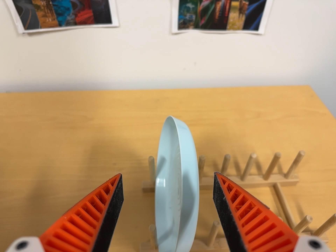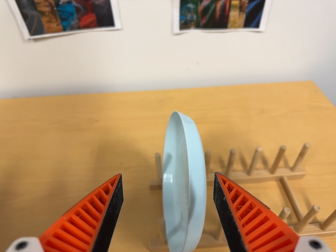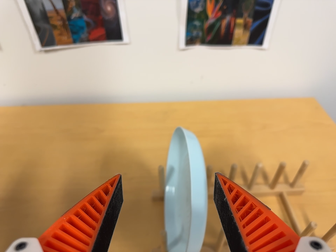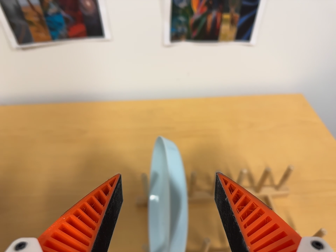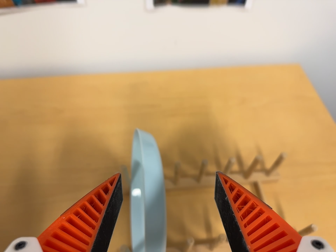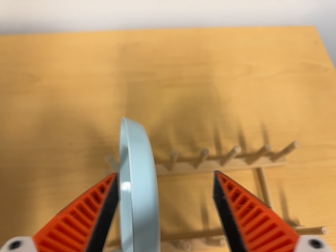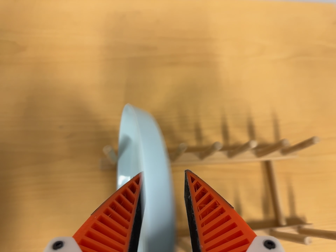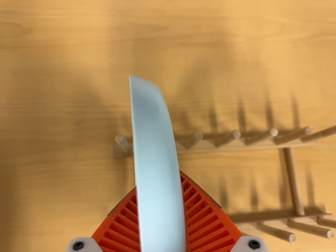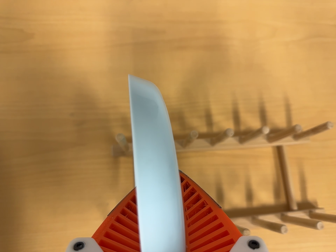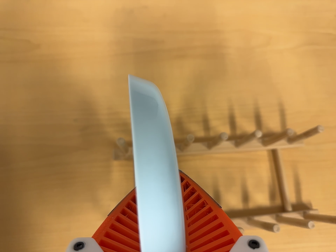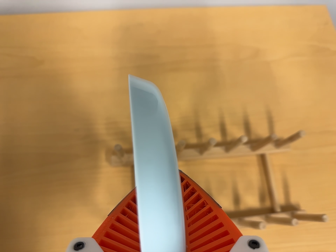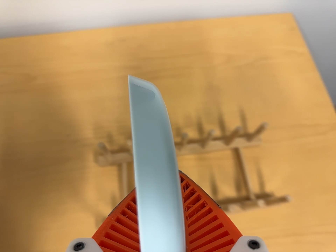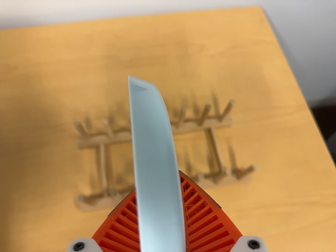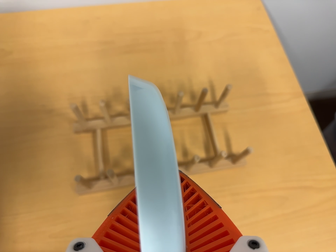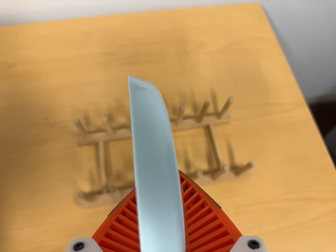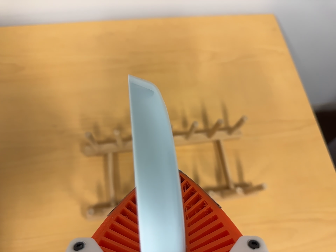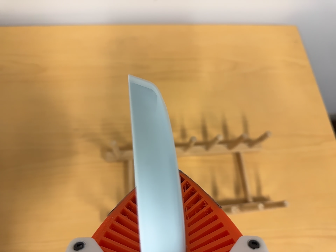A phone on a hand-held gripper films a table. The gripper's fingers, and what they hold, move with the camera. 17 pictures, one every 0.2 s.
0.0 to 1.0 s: The camera travels toward the top of its view and forward, about 14 cm. Its aim tips toward the bottom of its view by about 20 degrees.
1.0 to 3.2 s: The camera travels backward, about 6 cm, so what stands in front gets smaller.
The film runs backward here.
